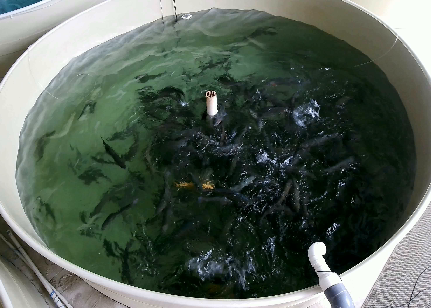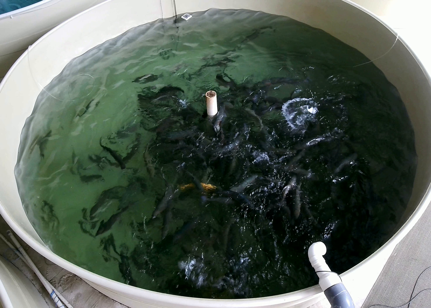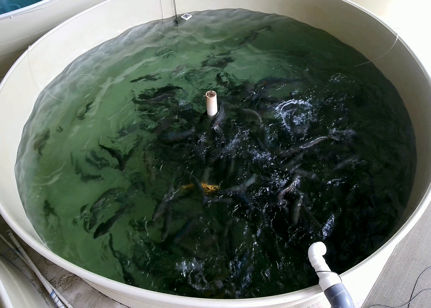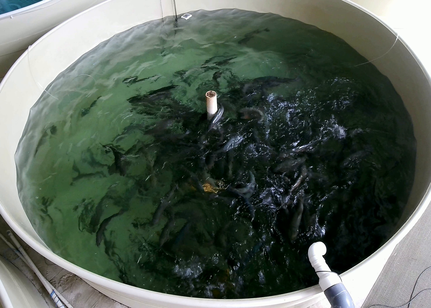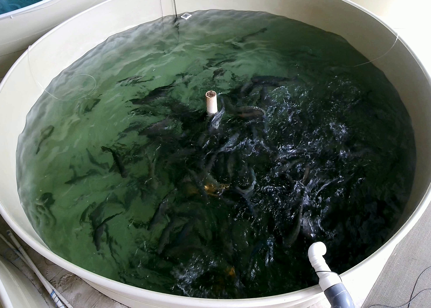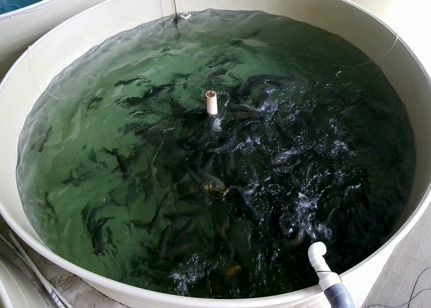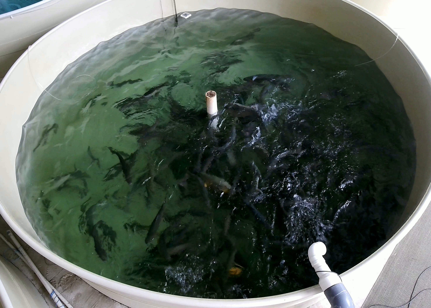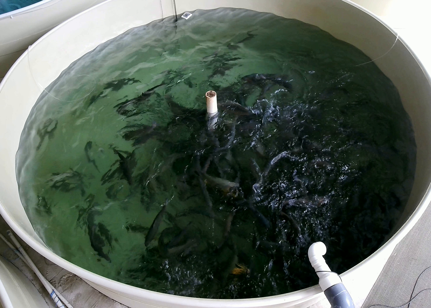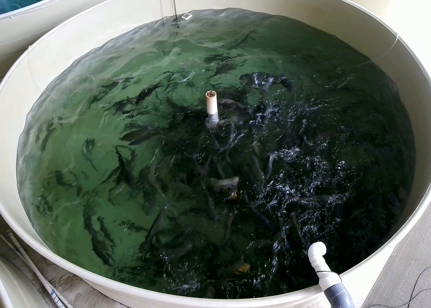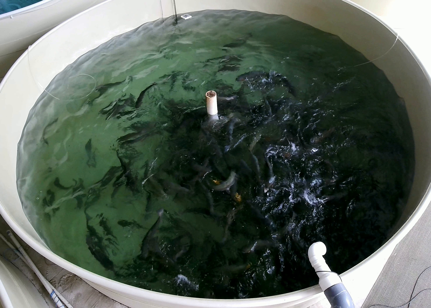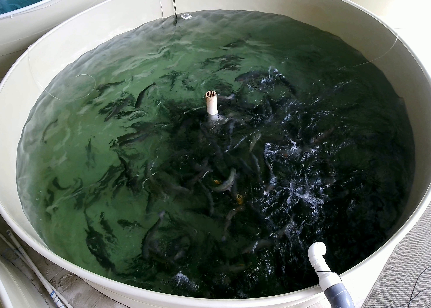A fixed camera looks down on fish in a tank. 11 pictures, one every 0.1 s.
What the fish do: Strong feeding.
